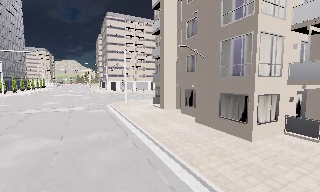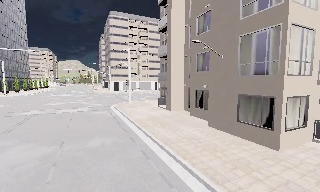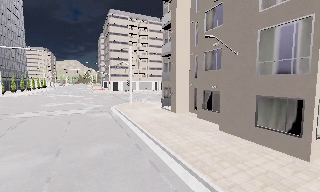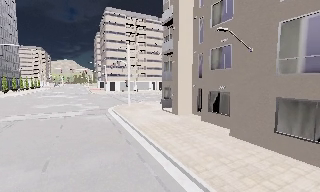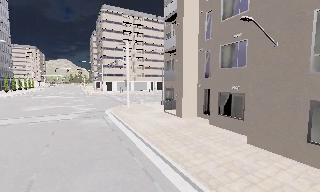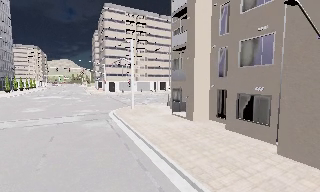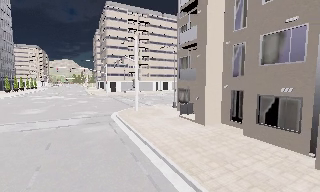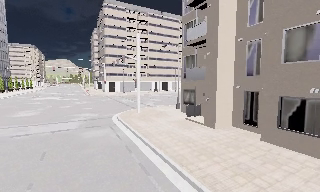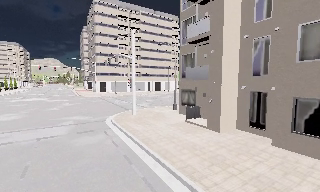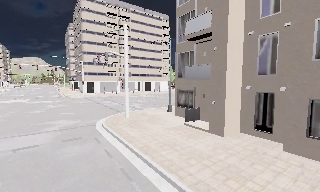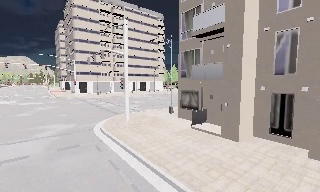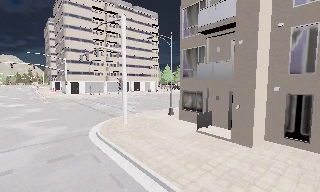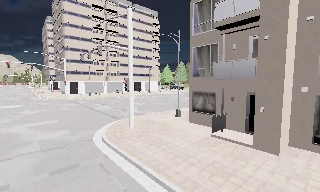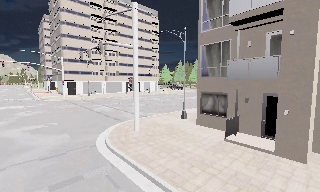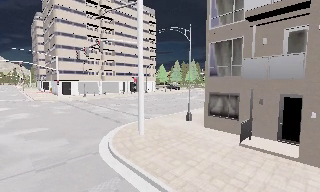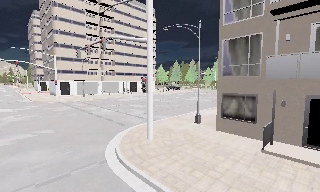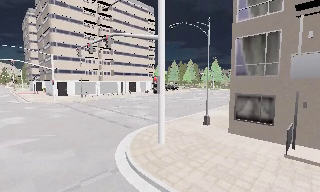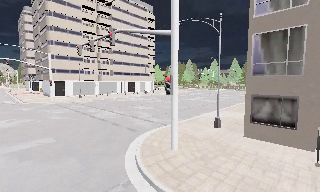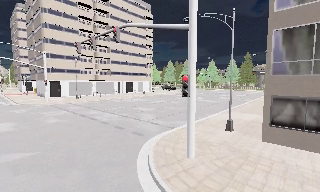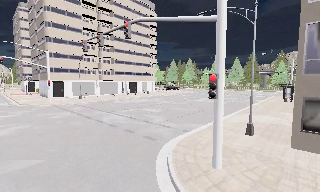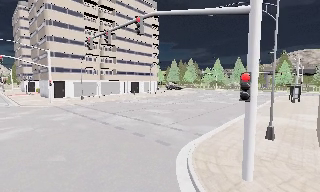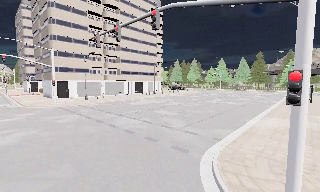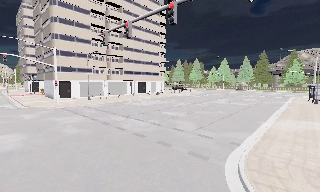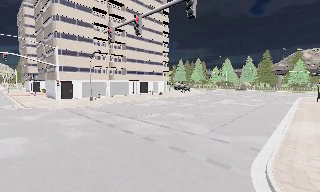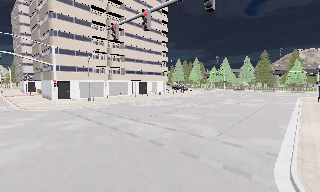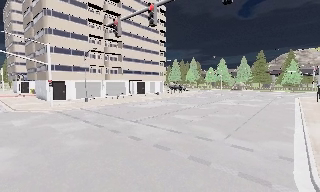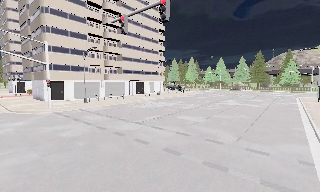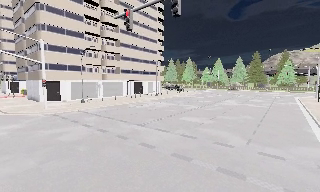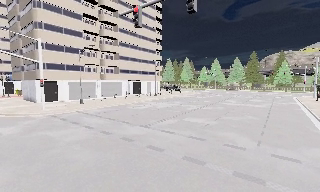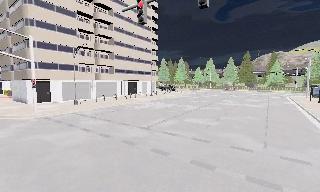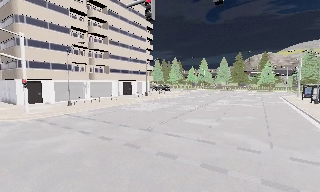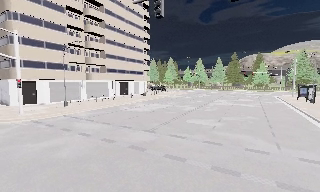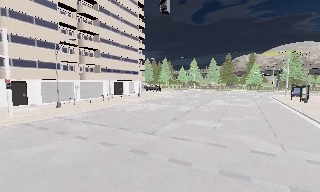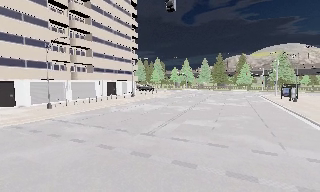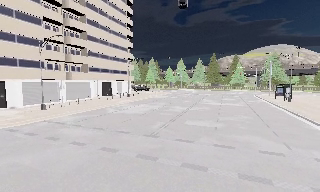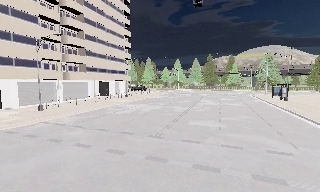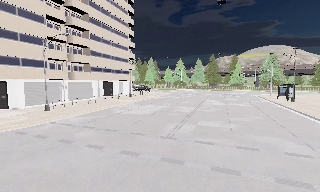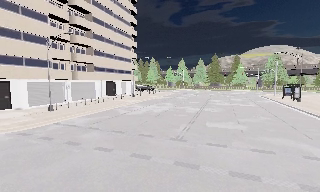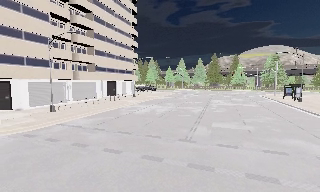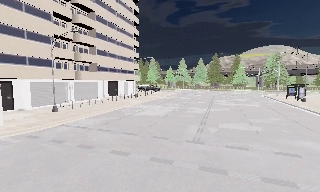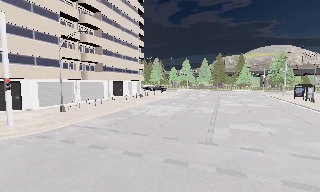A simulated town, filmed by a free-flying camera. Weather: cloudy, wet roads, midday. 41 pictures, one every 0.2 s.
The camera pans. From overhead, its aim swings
clockwise.
0.0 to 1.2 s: The camera travels forward and to its left, about 7 m, so what stands in front looms larger.
1.2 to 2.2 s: The camera pans to its right, which is clockwise from overhead, by about 15 degrees. It travels forward and to its left, about 6 m, so what stands in front looms larger.
2.2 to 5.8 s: The camera pans to its right, which is clockwise from overhead, by about 15 degrees. It travels to its left and forward, about 17 m, so close, fixed things drift to the right.
5.8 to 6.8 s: The camera pans to its right, which is clockwise from overhead, by about 10 degrees. It travels to its left and forward, about 3 m.
6.8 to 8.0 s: The camera travels to its left, about 3.5 m, so close, fixed things drift to the right.
The film runs forward here.
